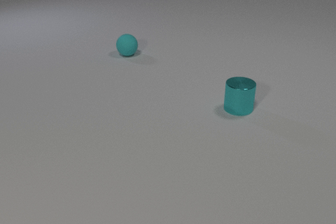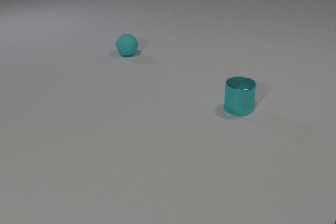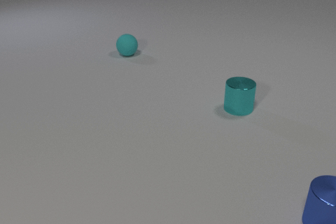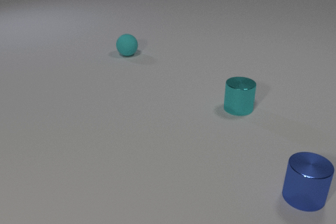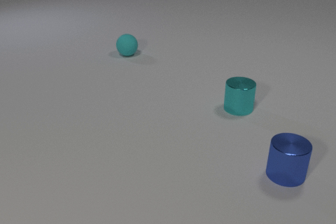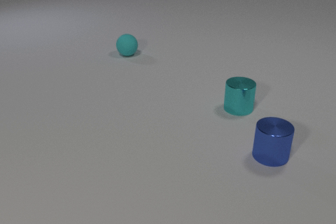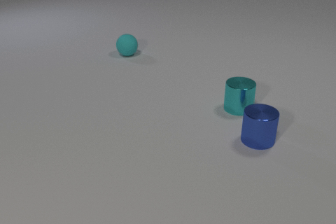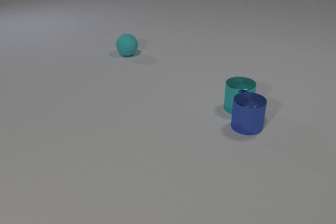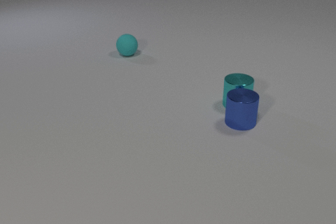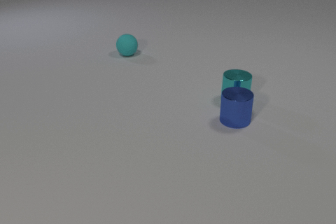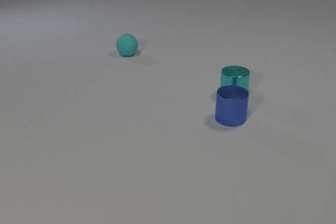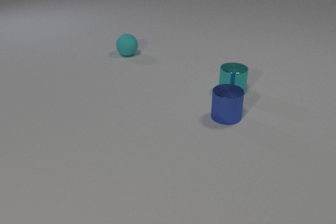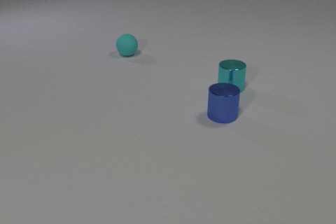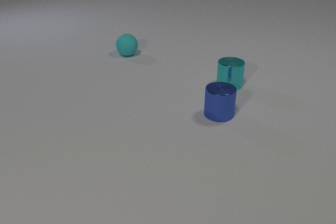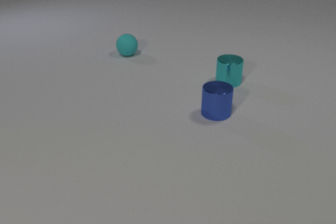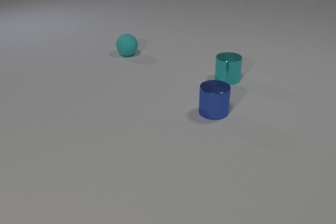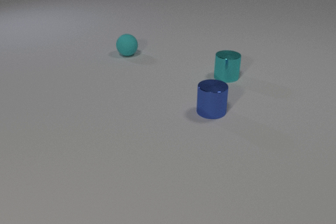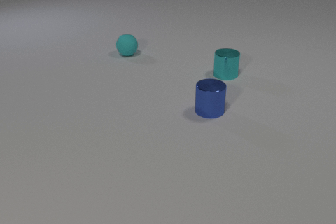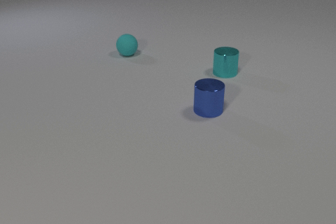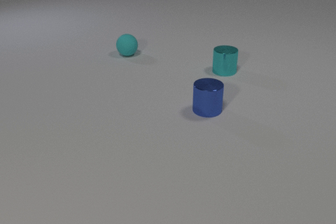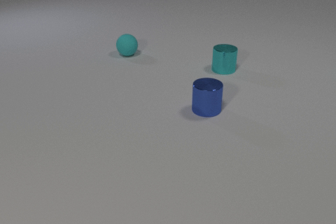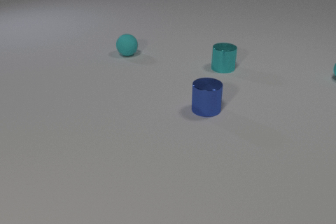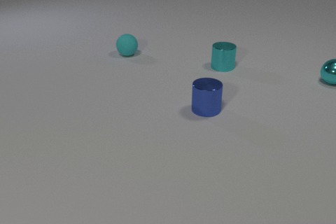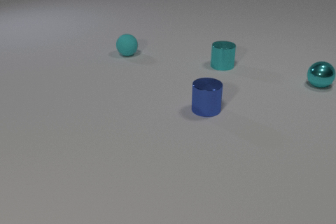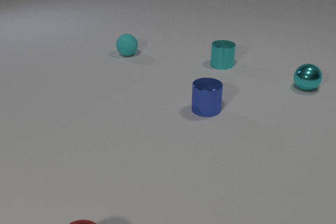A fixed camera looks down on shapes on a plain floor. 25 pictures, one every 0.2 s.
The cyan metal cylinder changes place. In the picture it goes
away from the camera.
0.0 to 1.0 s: The blue metal cylinder comes in at the right edge, slides away from the camera and to the left.
1.0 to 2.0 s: The blue metal cylinder slides away from the camera and to the left. The cyan metal cylinder slides away from the camera. The blue metal cylinder and the cyan metal cylinder collide.
2.0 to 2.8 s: The blue metal cylinder slides to the left and away from the camera. The cyan metal cylinder slides away from the camera.
2.8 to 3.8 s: The blue metal cylinder slides to the left. The cyan metal cylinder slides away from the camera.
3.8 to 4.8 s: The cyan metal cylinder slides away from the camera. The cyan metal sphere comes in at the right edge, rolls to the left and toward the camera.
What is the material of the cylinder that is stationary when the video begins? metal.
What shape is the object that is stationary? sphere.
What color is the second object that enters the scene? cyan.
